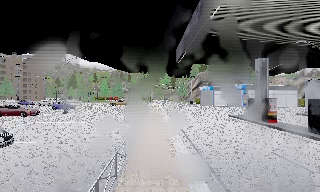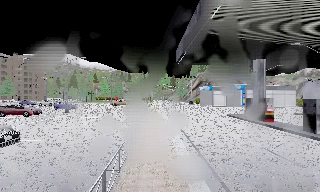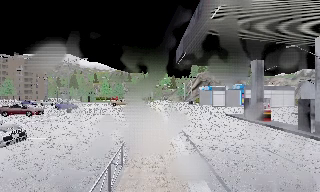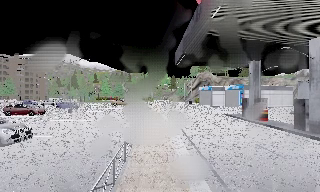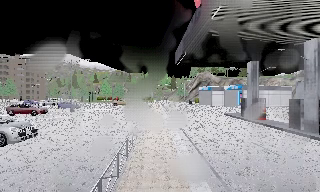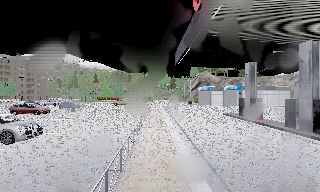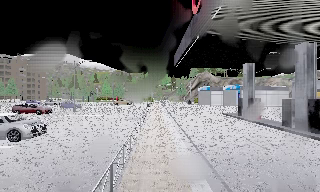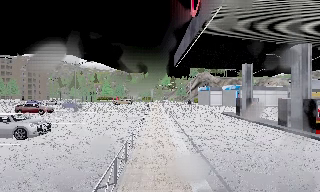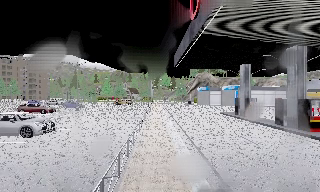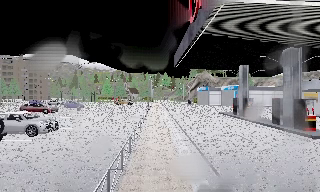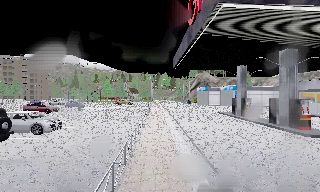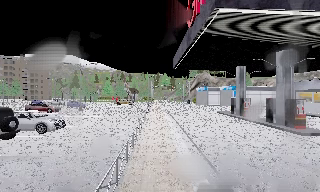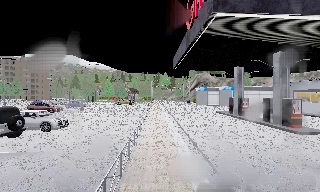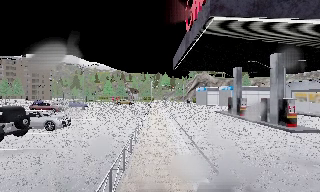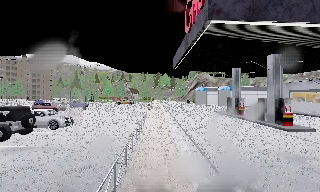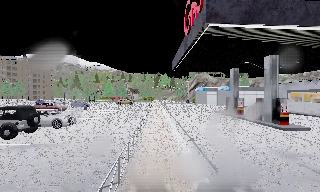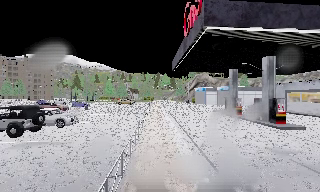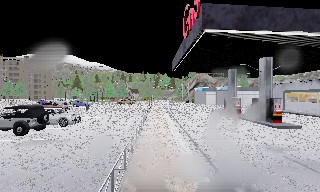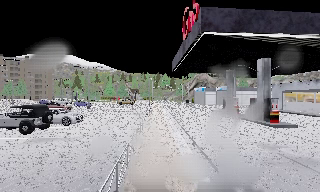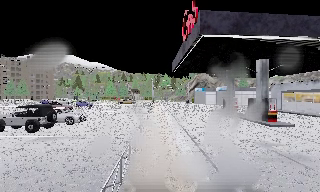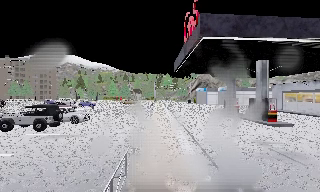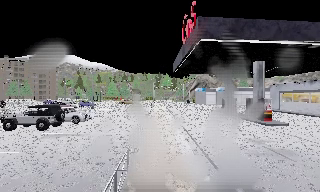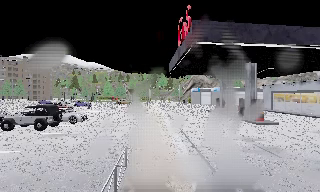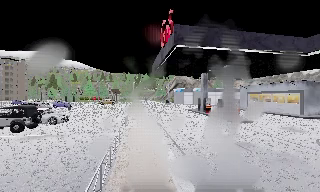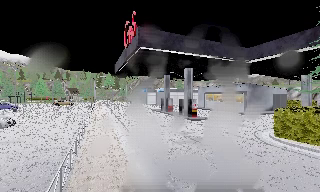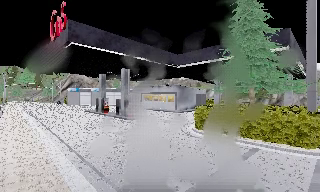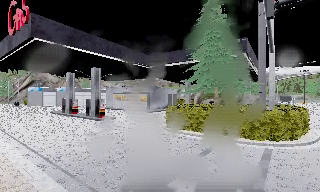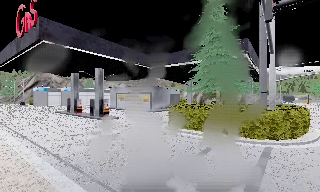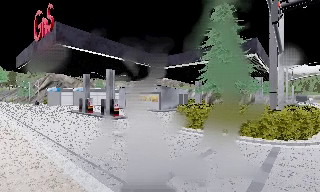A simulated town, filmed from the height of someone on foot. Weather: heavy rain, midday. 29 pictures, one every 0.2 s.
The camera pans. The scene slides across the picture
to the left.
The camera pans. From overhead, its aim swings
clockwise.
0.0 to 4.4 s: The camera travels backward, about 9 m, so what stands in front gets smaller.
4.4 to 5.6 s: The scene slides to the left, as the camera pans about 45 degrees to its right. It travels backward, about 2.5 m.
The film runs backward here.
